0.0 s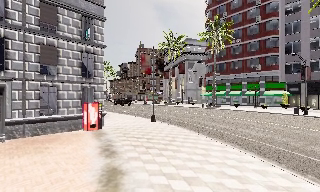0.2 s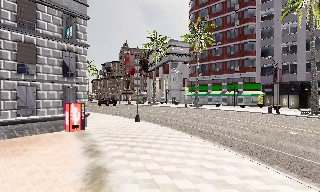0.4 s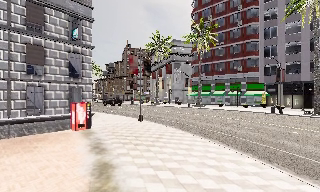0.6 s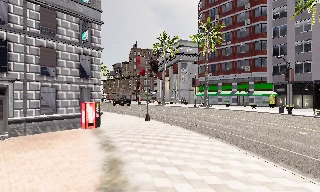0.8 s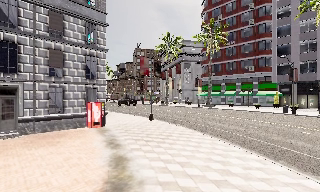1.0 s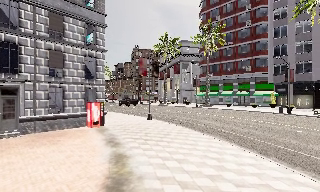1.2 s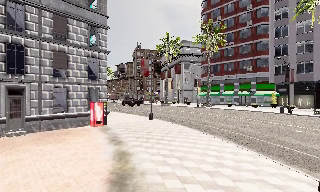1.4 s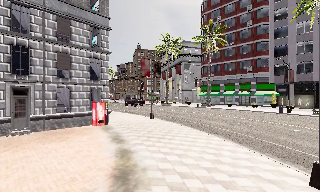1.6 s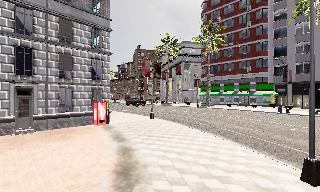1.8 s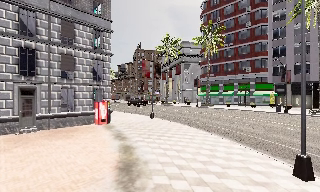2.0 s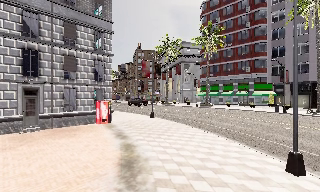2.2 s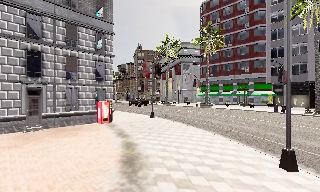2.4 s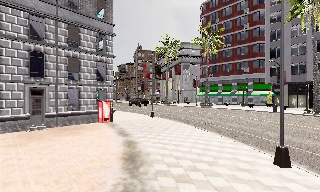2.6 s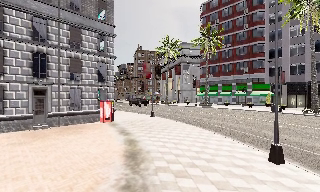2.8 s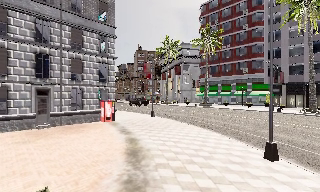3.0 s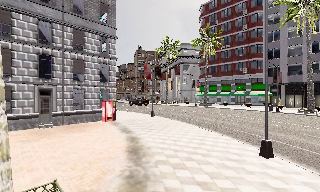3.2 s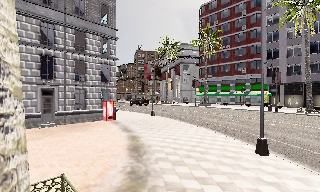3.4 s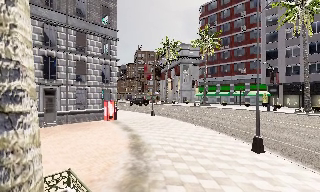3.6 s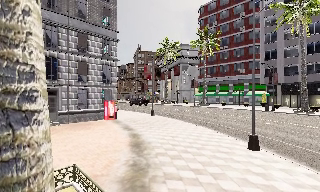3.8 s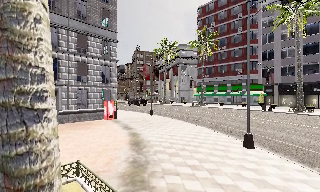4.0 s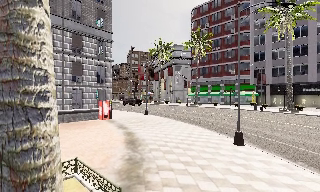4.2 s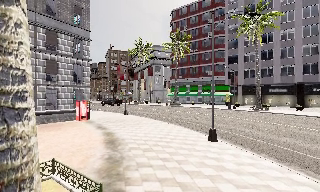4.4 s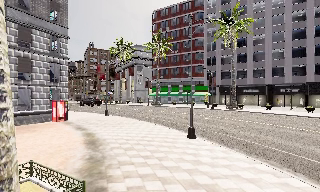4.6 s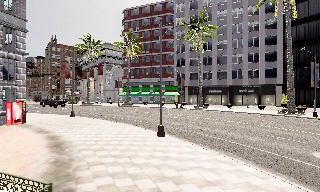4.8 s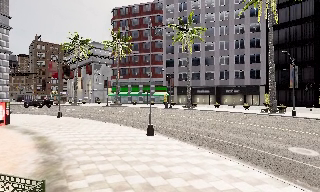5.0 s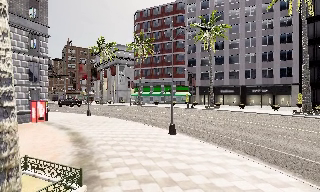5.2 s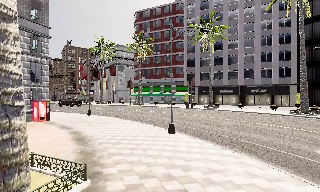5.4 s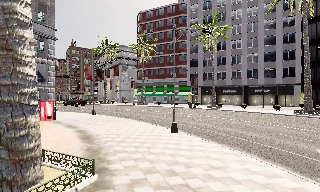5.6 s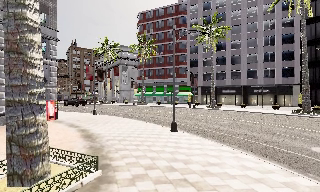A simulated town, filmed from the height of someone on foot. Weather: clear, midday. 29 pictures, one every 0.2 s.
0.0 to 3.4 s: The camera travels backward, about 5 m, so what stands in front gets smaller.
3.4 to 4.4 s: The camera pans to its right, which is clockwise from overhead, by about 15 degrees. It travels backward, about 1.5 m, so what stands in front gets smaller.
4.4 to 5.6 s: The camera travels backward, about 1.5 m, so what stands in front gets smaller.
The film runs backward here.
